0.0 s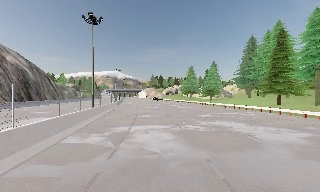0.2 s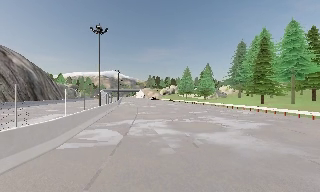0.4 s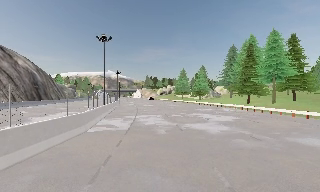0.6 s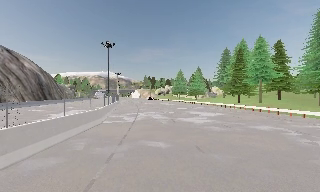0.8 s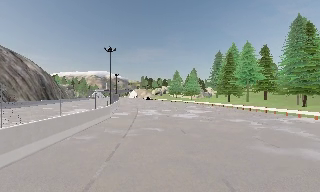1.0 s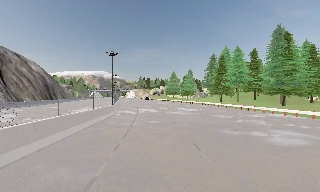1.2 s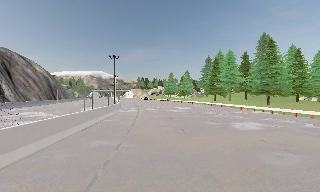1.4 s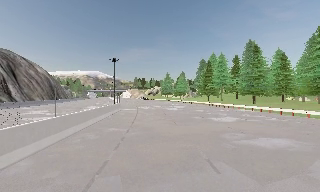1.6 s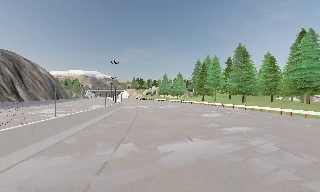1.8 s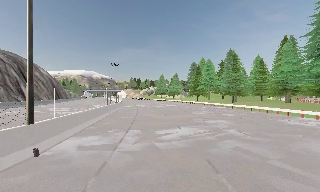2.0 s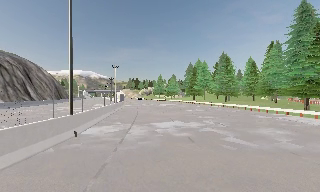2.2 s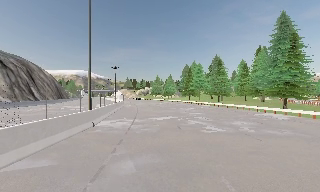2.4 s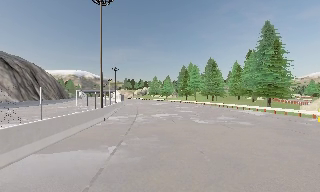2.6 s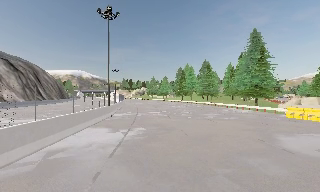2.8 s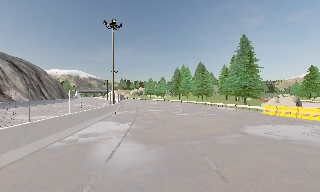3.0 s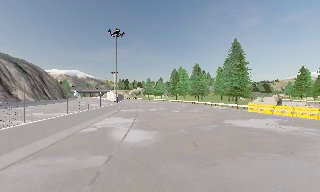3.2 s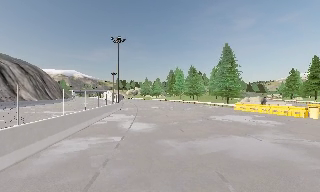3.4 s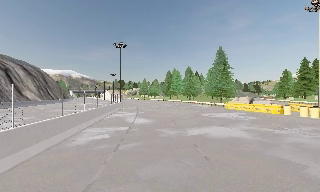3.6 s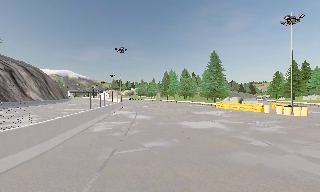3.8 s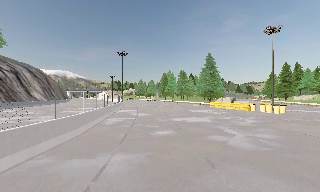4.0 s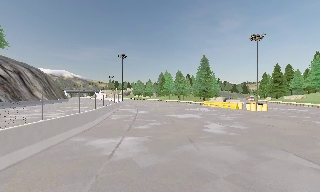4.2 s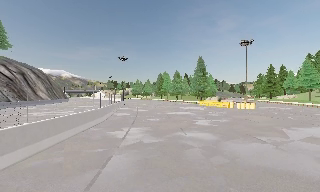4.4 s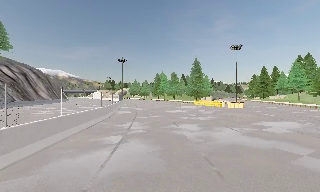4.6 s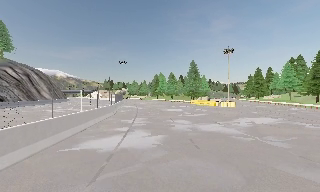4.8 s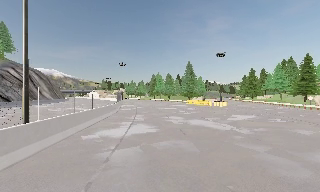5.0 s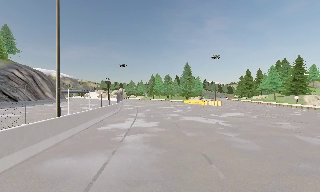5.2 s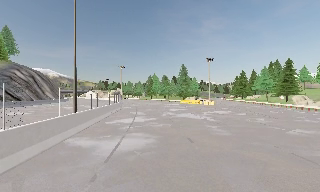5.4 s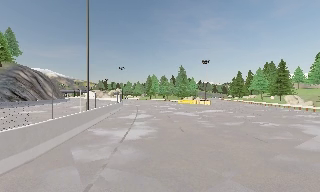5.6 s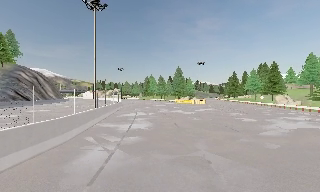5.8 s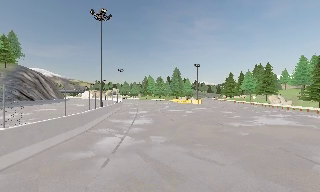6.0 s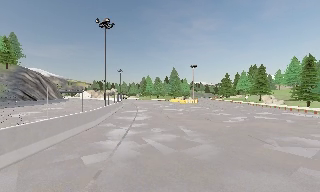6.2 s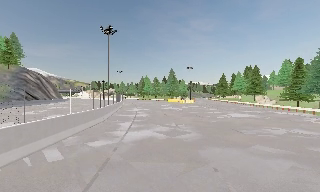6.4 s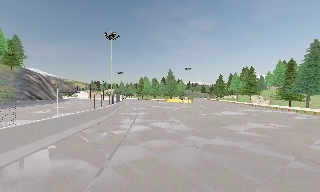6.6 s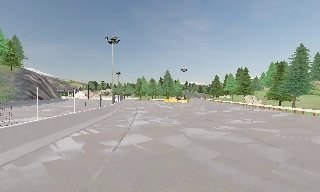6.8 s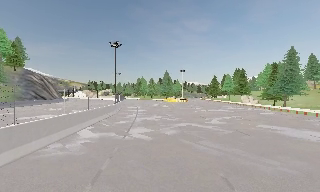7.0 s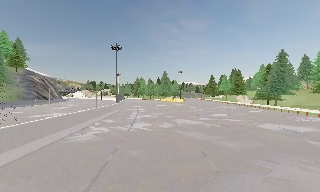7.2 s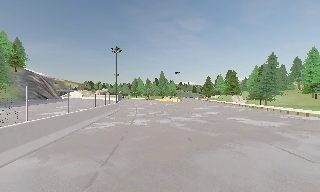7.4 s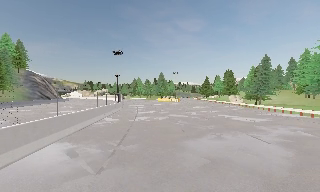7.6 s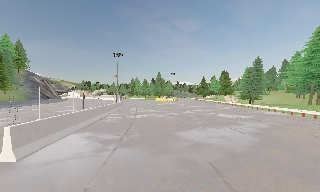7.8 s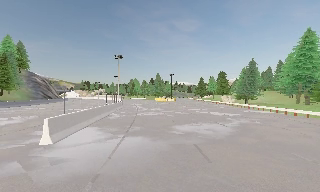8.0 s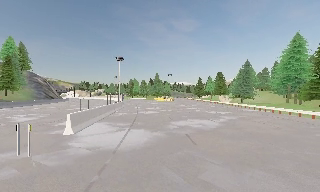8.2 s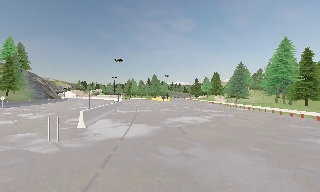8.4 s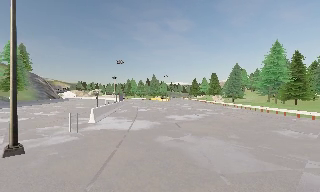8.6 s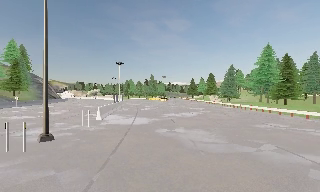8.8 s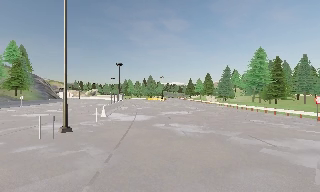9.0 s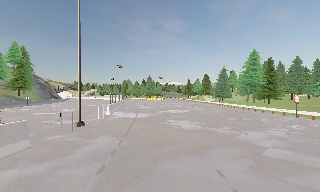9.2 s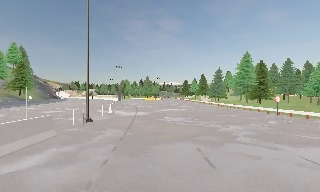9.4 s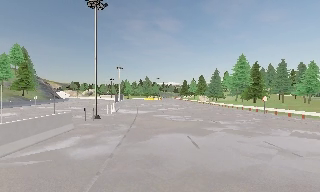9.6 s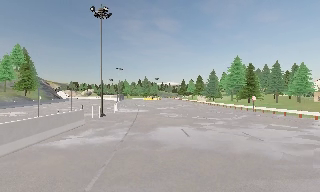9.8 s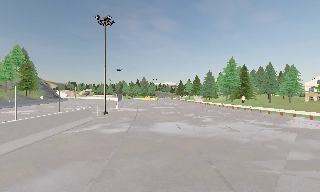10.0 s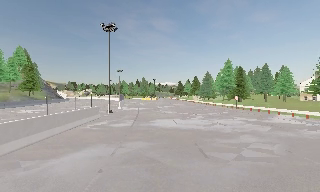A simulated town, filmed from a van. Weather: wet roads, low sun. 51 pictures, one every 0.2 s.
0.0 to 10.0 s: The camera swings to its right by about 35 degrees, and the scene slides to the left. It travels backward, about 125 m.
The film runs backward here.
